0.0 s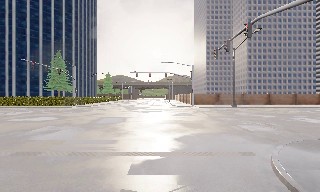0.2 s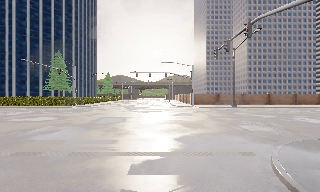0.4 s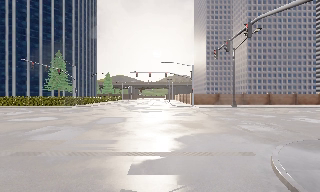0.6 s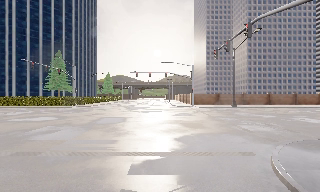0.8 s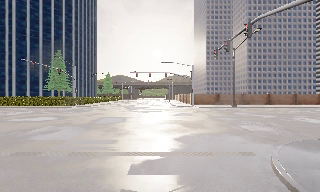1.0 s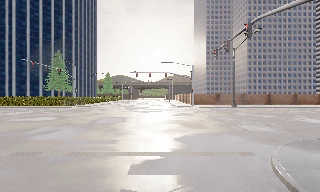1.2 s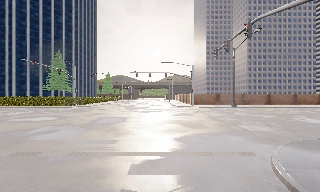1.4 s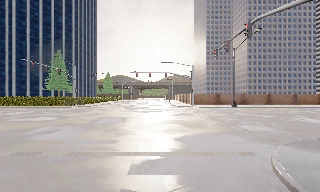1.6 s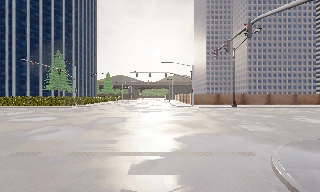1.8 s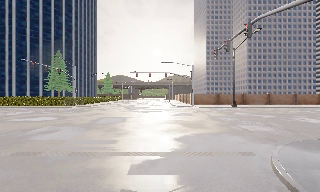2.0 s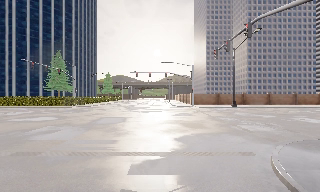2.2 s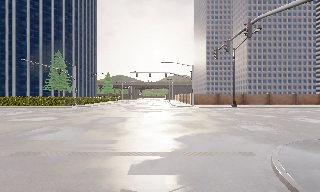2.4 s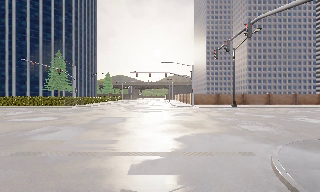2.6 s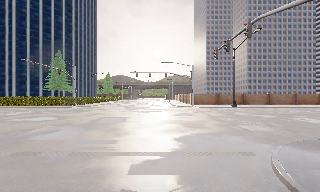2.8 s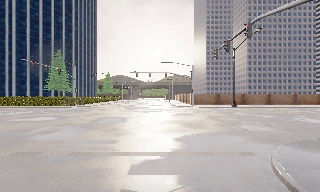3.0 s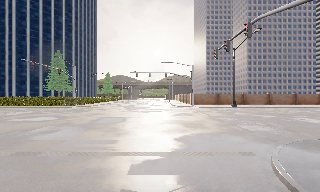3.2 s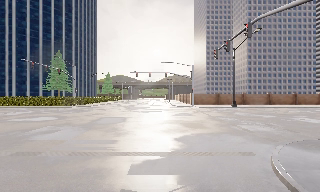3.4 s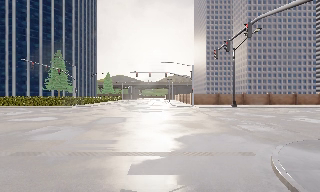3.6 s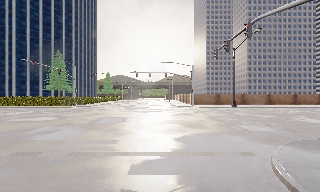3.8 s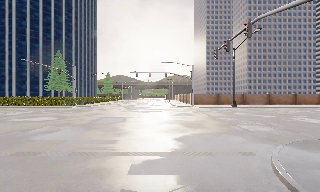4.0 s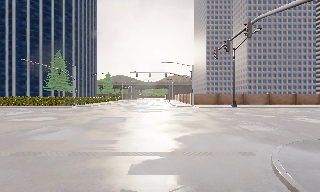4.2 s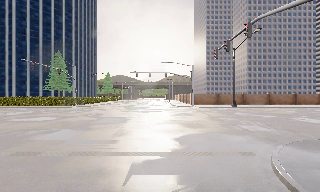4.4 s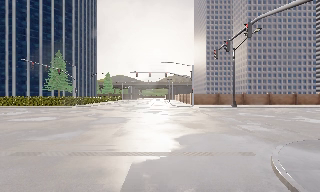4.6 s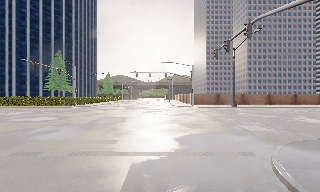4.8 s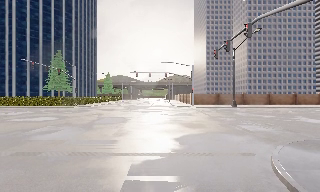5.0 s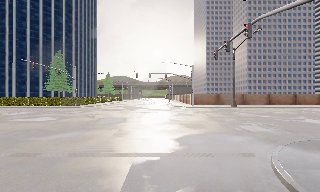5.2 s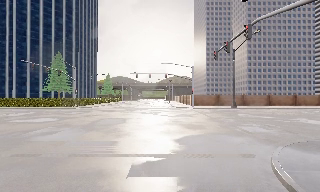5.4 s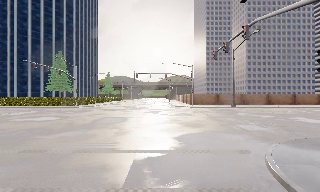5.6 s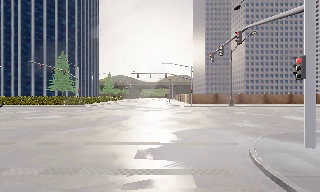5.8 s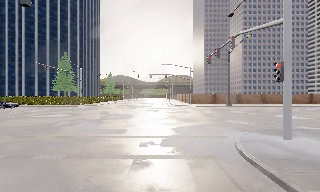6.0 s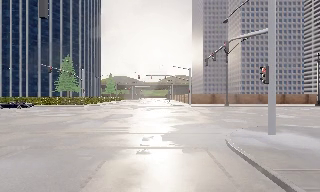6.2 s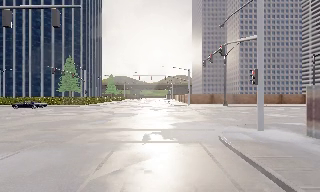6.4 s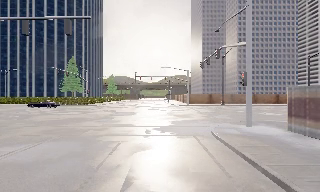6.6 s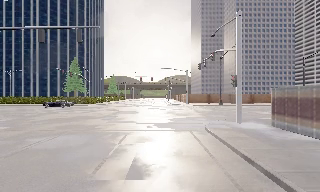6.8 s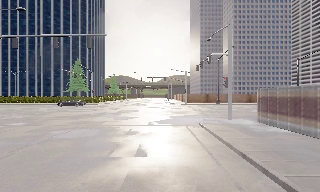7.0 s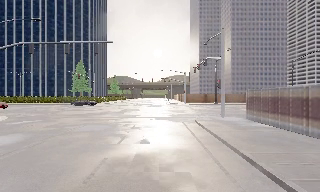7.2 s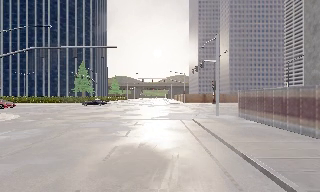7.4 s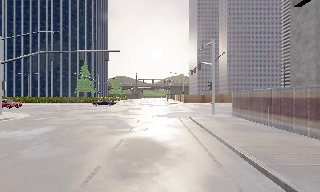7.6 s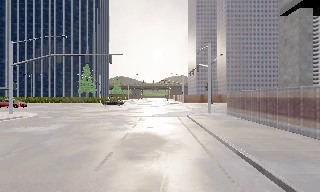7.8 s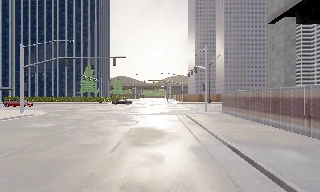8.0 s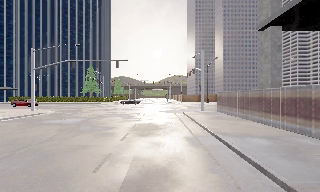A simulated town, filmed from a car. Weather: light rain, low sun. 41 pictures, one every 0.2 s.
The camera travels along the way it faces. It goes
backward.
0.0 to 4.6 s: The camera keeps its place and its aim.
4.6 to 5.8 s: The camera travels backward, about 2 m, so what stands in front gets smaller. It gains speed.
5.8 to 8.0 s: The camera travels backward, about 14 m, so what stands in front gets smaller.
The film runs backward here.
